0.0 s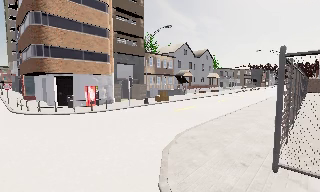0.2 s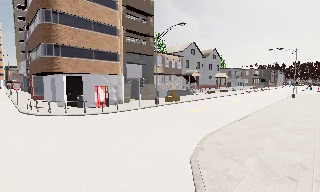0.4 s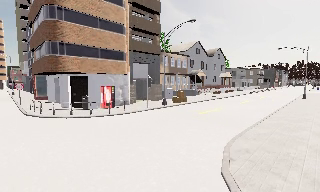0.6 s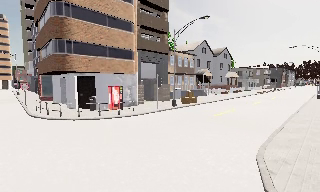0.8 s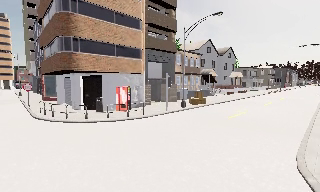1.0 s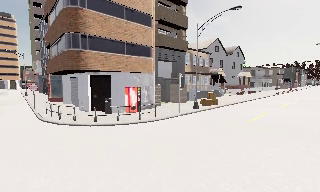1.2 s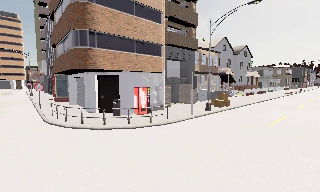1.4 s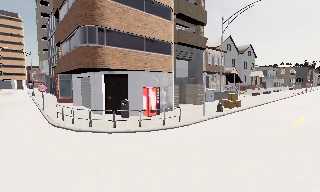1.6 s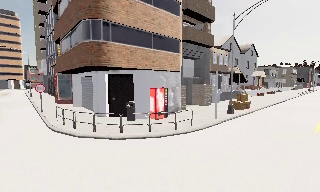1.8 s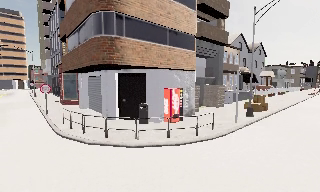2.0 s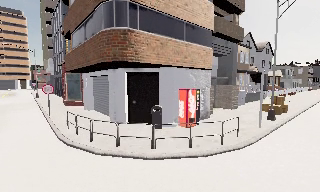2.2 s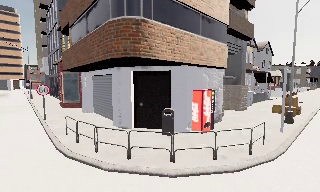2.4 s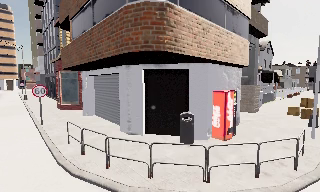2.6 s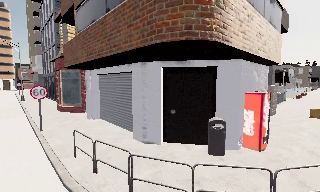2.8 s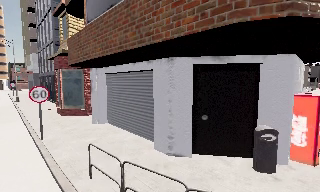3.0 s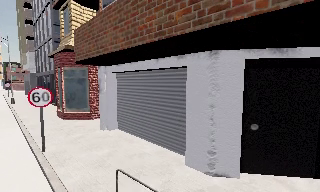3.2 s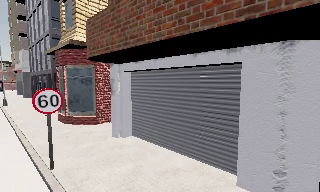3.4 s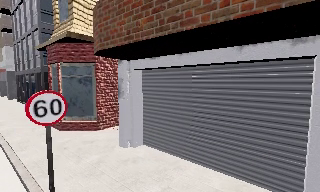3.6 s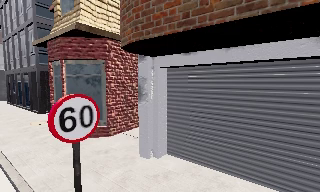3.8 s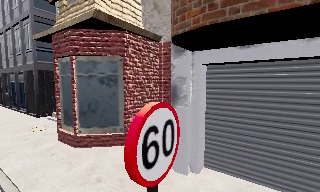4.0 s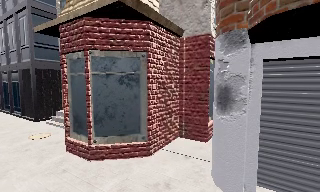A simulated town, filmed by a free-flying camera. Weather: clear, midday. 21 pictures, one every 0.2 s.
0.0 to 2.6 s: The camera travels forward and to its left, about 14 m, so what stands in front looms larger.
2.6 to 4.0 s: The camera pans to its right, which is clockwise from overhead, by about 15 degrees. It travels to its left and forward, about 10 m, so close, fixed things drift to the right.
The film runs forward here.
